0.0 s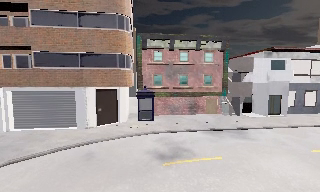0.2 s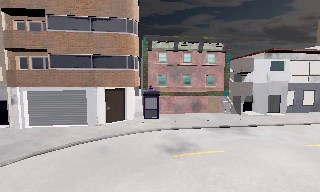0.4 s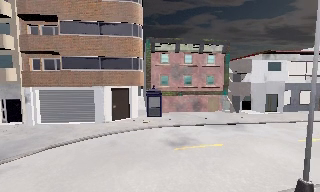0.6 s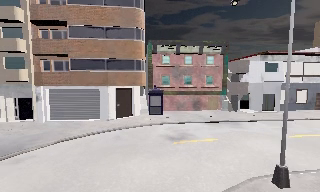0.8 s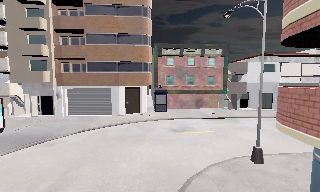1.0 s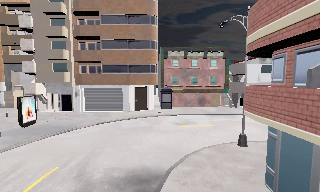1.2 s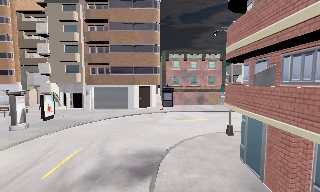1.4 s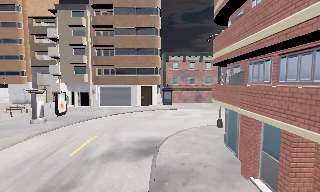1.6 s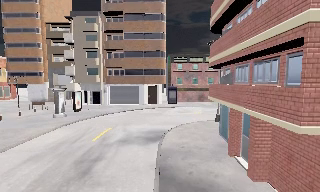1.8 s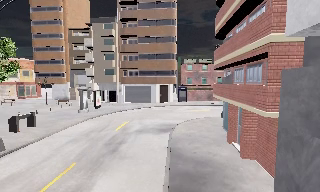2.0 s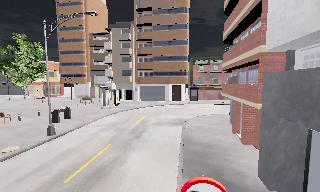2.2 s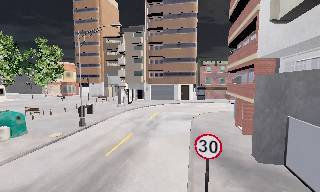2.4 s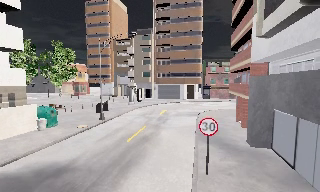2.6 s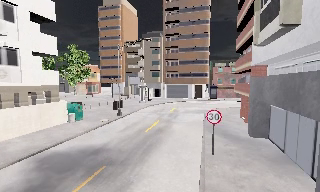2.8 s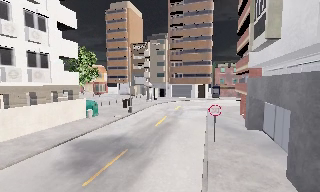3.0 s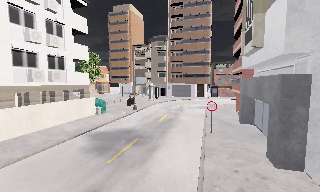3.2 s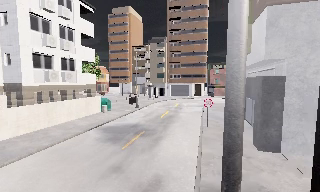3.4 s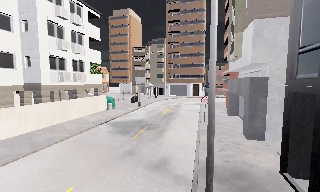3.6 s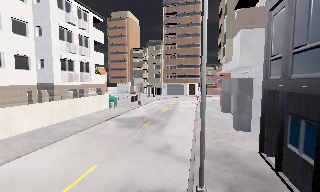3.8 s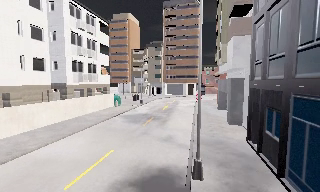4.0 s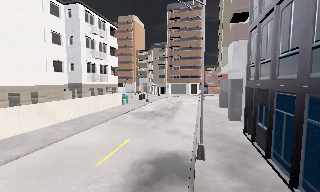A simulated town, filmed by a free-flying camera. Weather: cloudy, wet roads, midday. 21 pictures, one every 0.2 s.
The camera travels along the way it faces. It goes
backward.
0.0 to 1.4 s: The camera travels backward, about 10 m, so what stands in front gets smaller. It gains speed.
1.4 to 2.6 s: The camera swings to its left by about 15 degrees, and the scene slides to the right. It travels backward, about 12 m, so what stands in front gets smaller.
2.6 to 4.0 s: The camera travels backward, about 12 m, so what stands in front gets smaller.
The film runs backward here.
